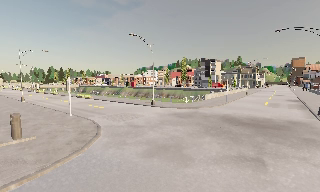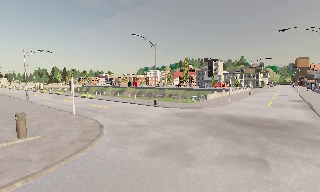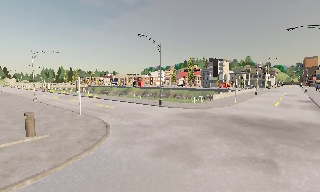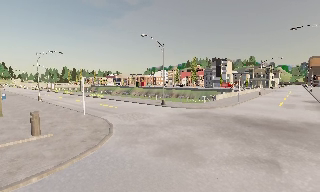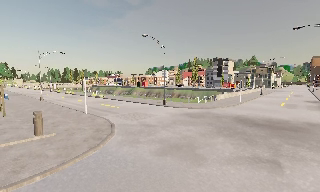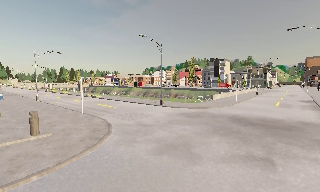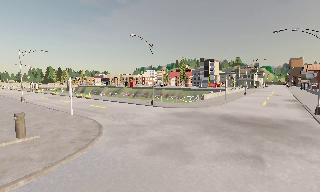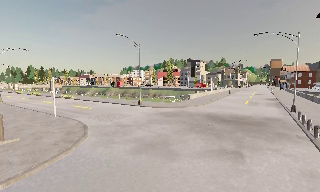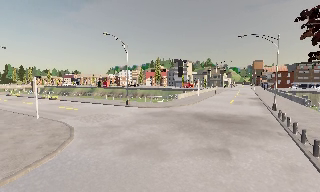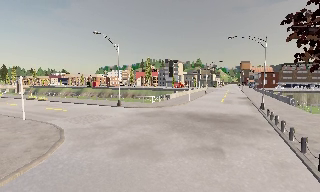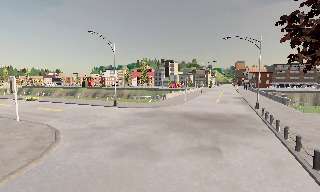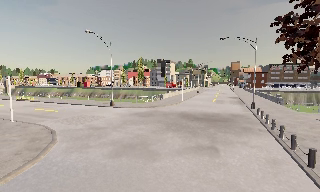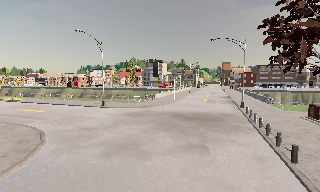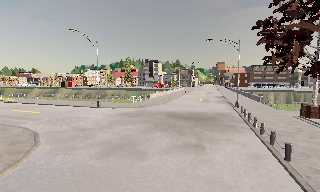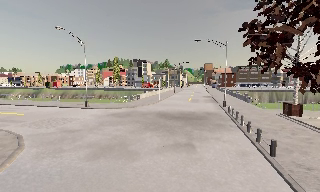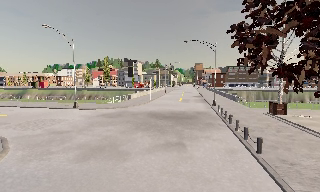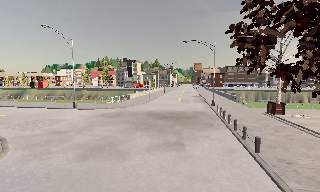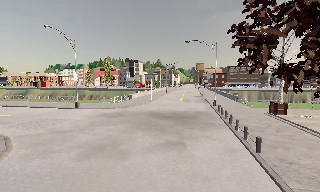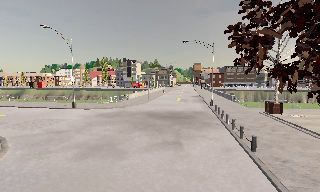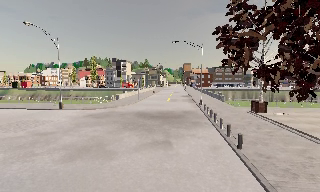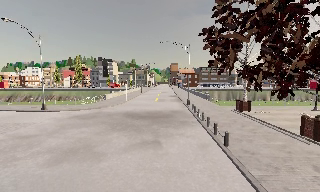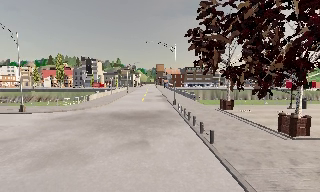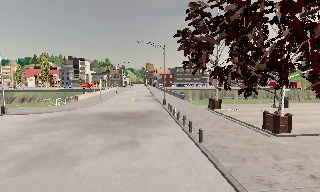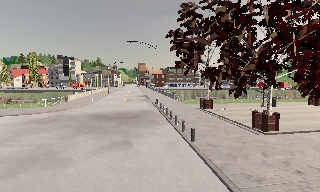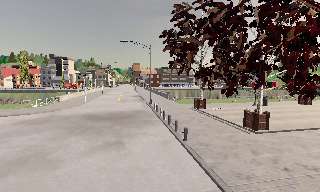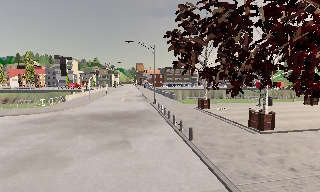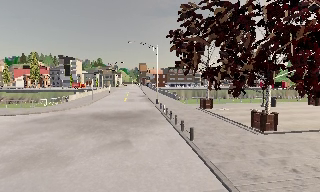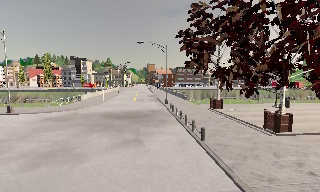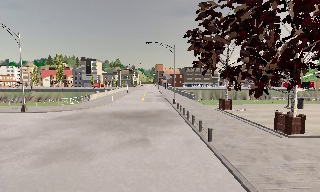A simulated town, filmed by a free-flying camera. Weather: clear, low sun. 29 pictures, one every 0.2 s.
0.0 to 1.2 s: The camera shifts only a little, or ends up much as it began.
1.2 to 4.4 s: The camera pans to its right, which is clockwise from overhead, by about 45 degrees. It travels backward, about 0.5 m.
4.4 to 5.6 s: The camera shifts only a little, or ends up much as it began.
The film runs backward here.
